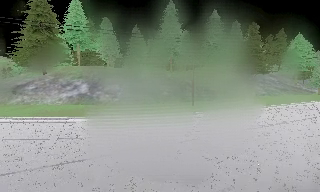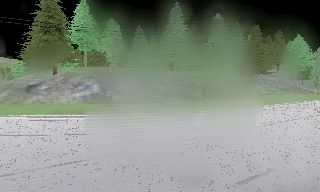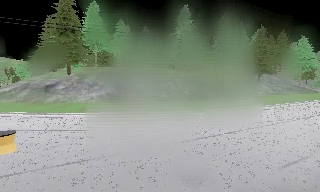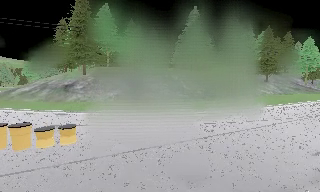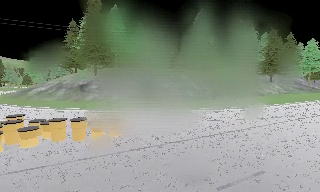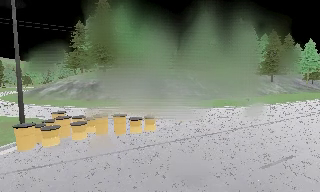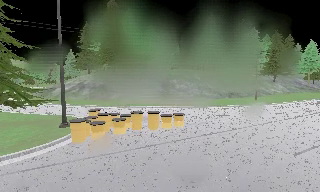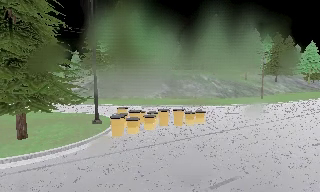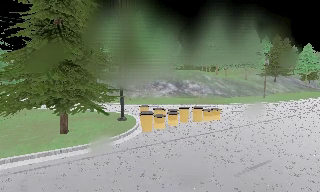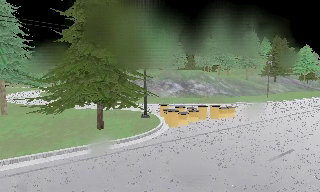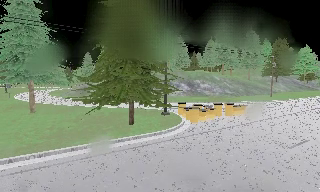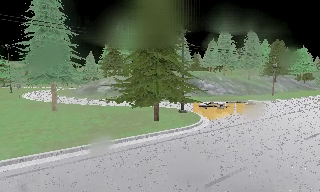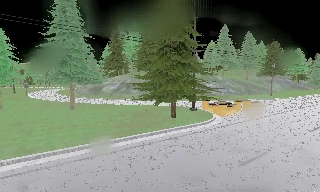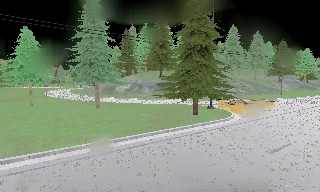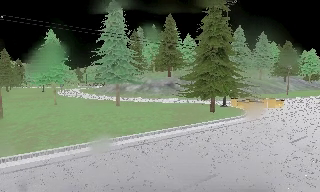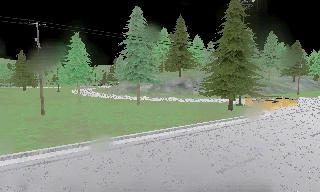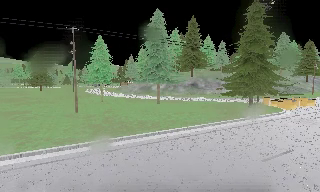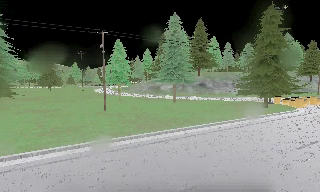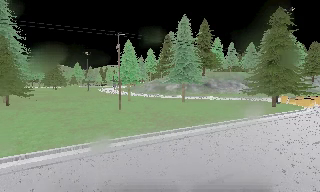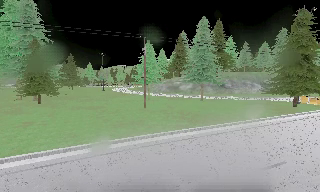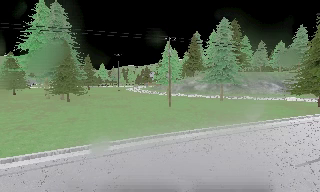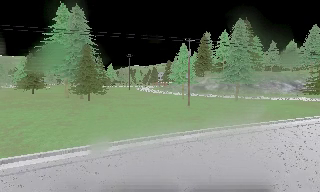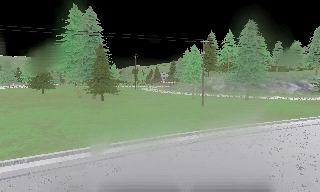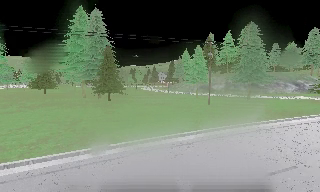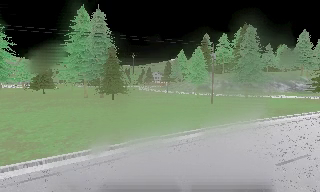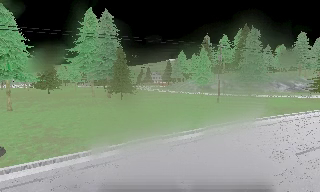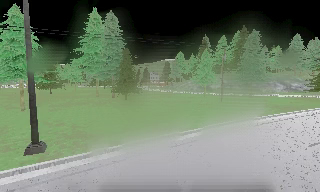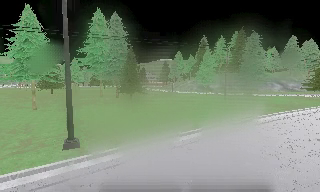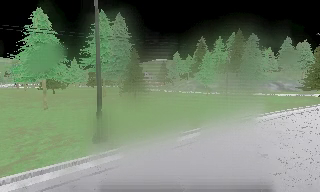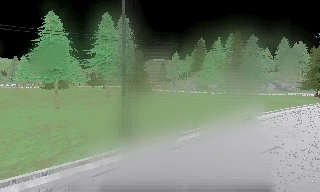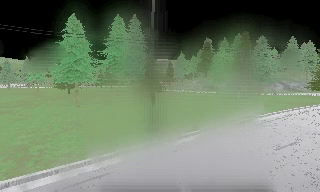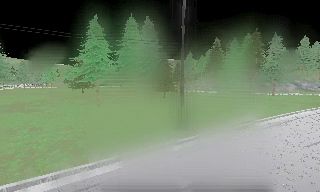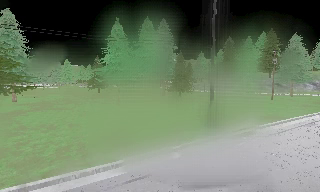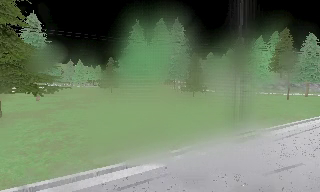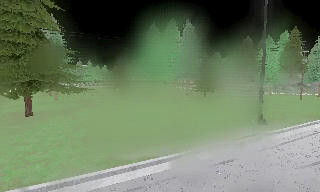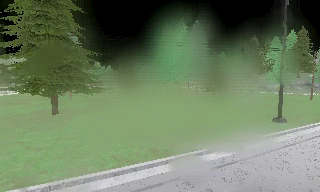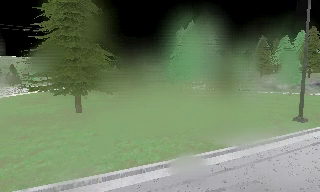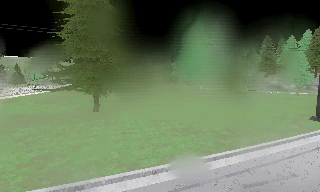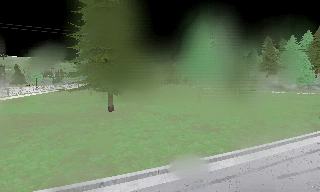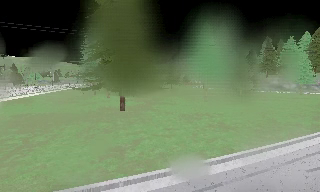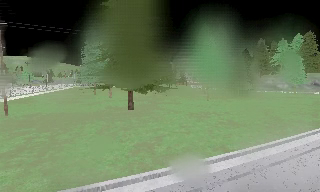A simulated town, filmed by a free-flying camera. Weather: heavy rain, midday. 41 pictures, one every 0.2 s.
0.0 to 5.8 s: The camera travels to its left and backward, about 55 m, so close, fixed things drift to the right.
5.8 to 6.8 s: The scene slides to the right, as the camera pans about 10 degrees to its left. It travels to its left and backward, about 7 m, so close, fixed things drift to the right.
6.8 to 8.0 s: The camera travels to its left, about 9 m, so close, fixed things drift to the right.
The film runs backward here.
